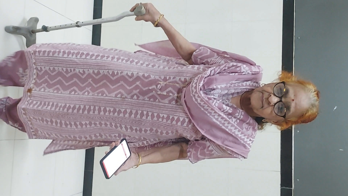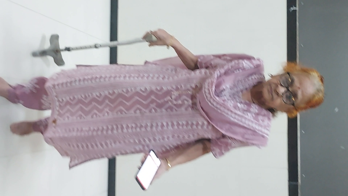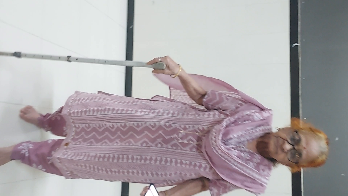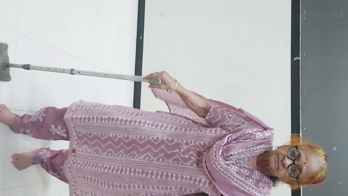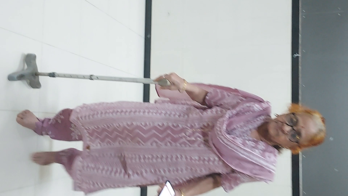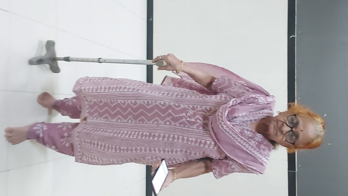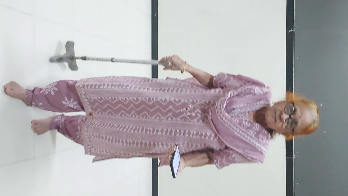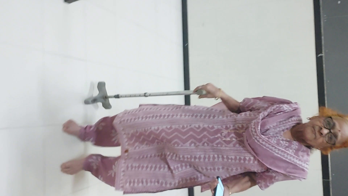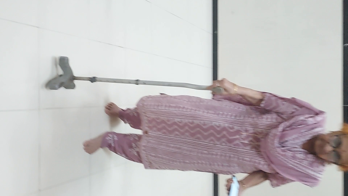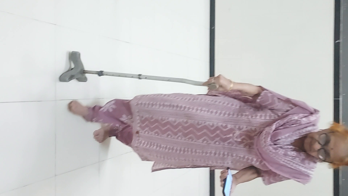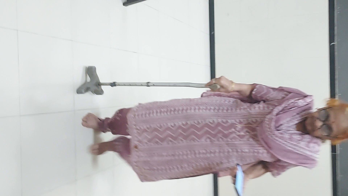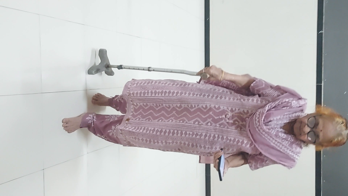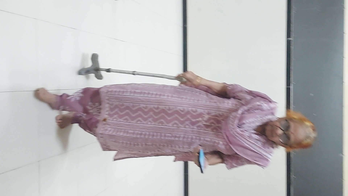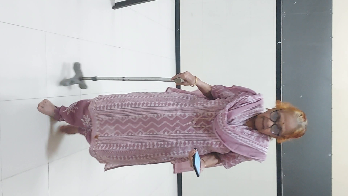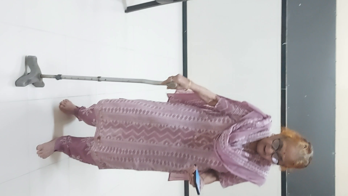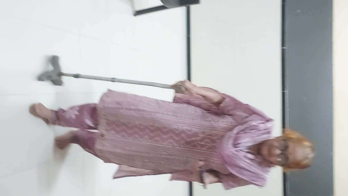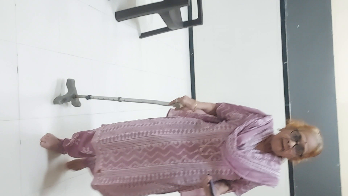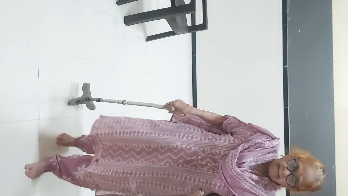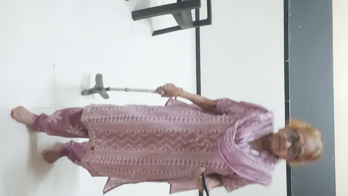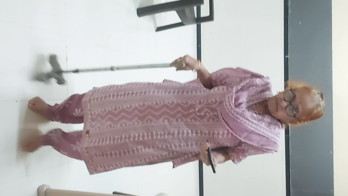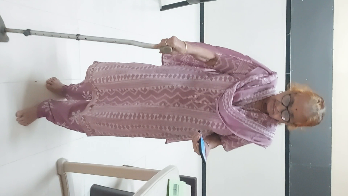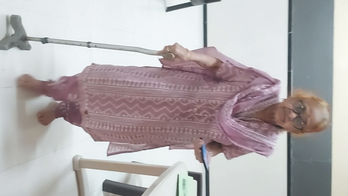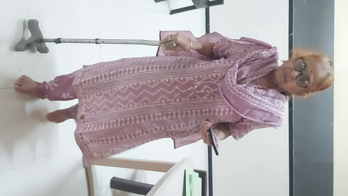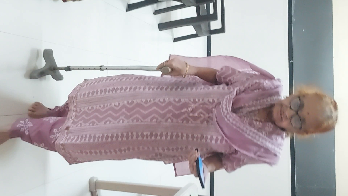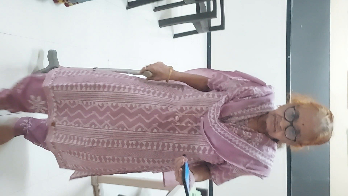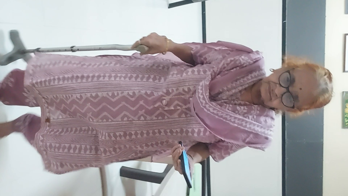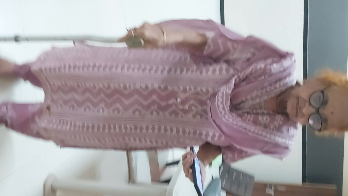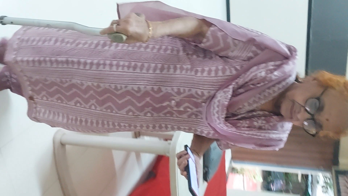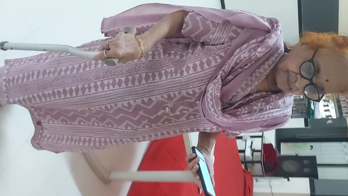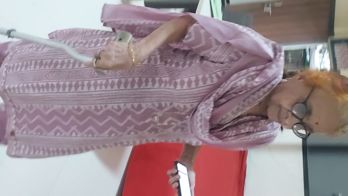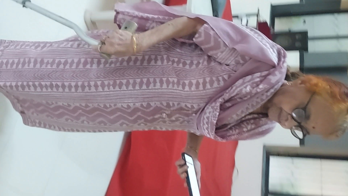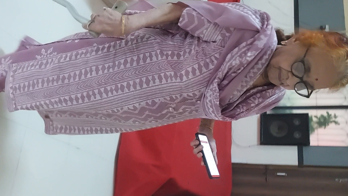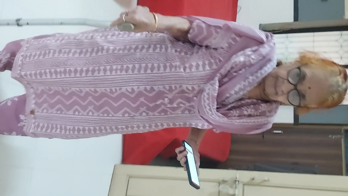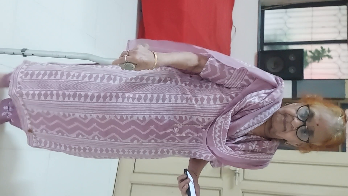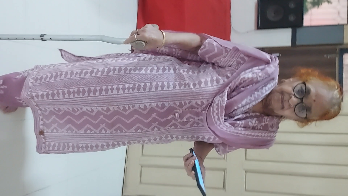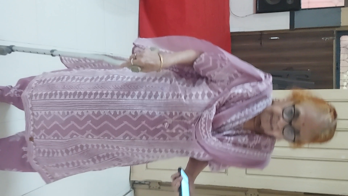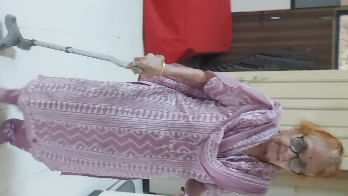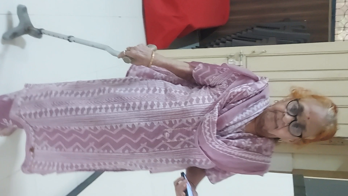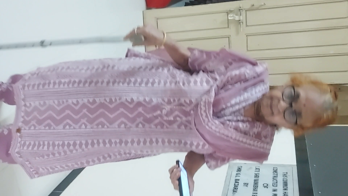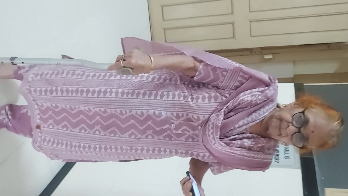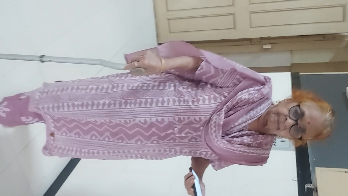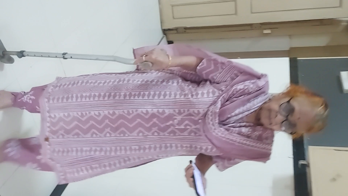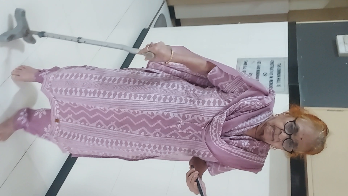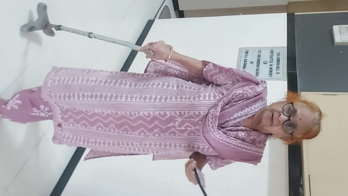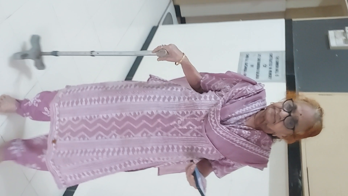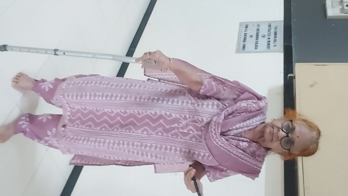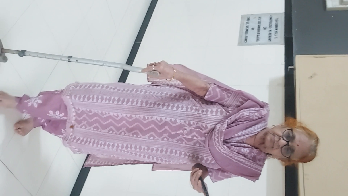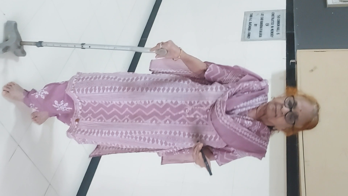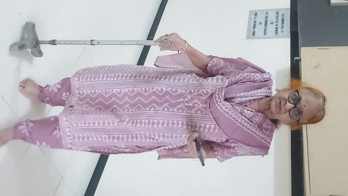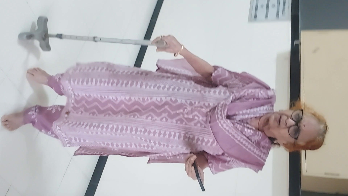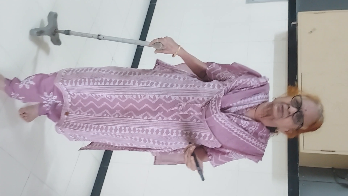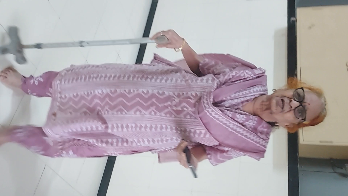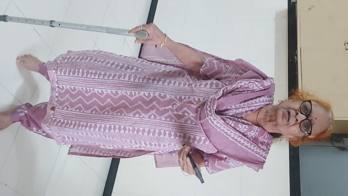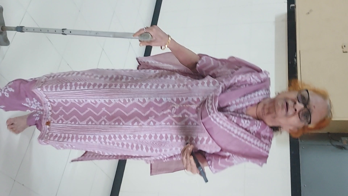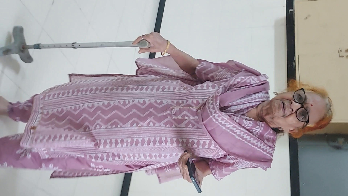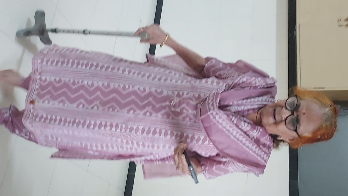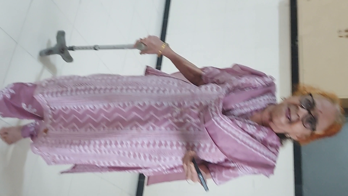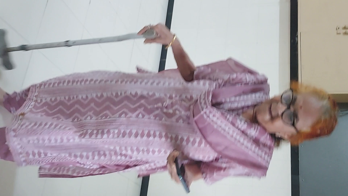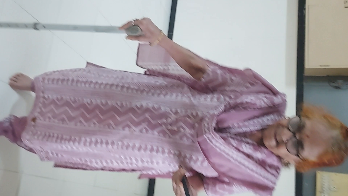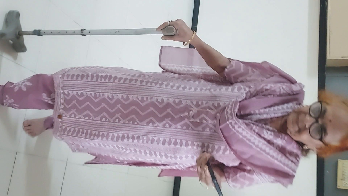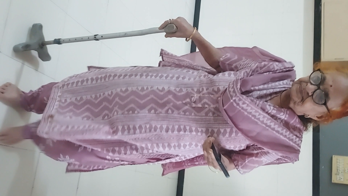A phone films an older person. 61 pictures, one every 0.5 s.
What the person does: Walking.
